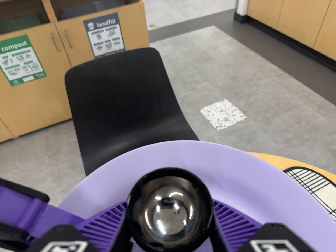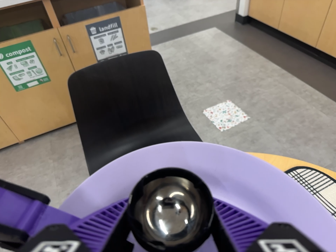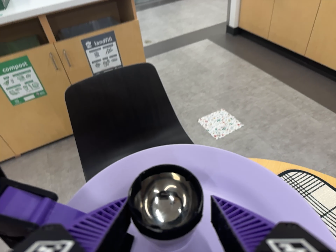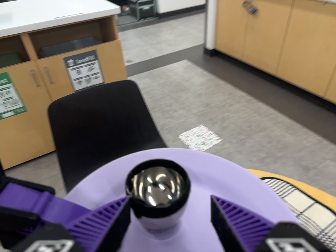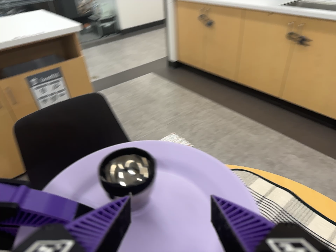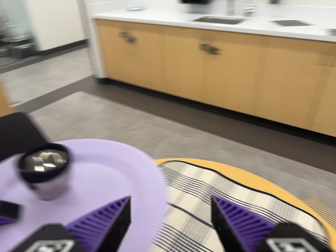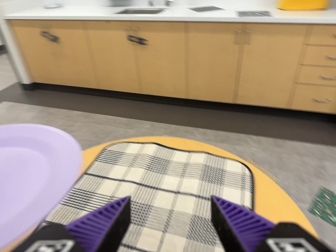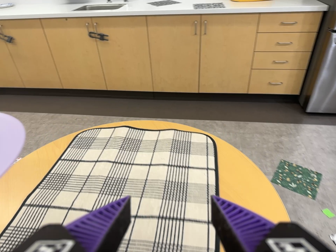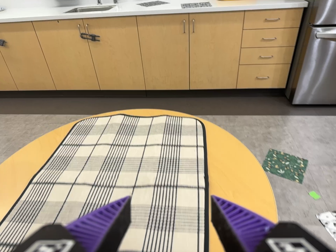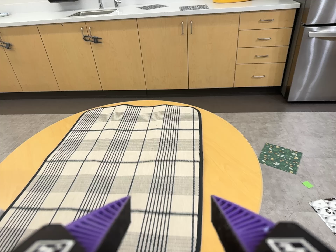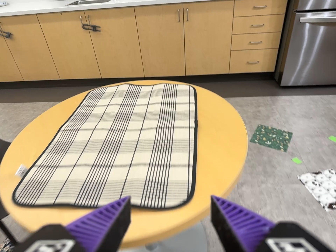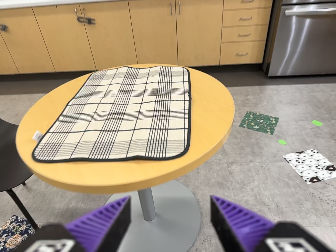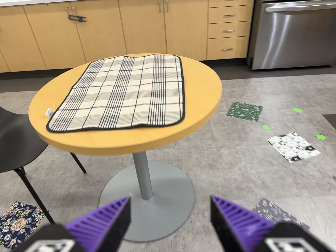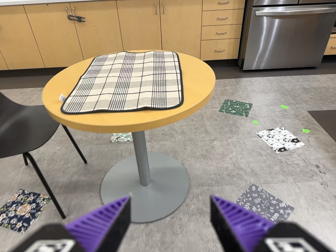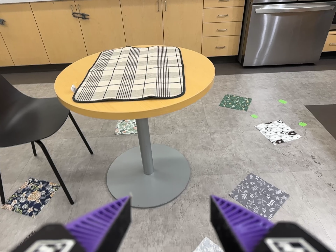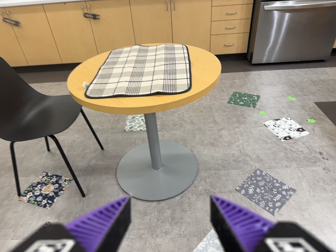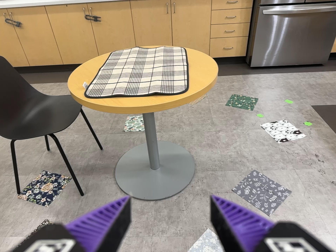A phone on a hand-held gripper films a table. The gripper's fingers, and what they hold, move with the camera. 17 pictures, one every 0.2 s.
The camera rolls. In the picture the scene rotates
counterclockwise.
The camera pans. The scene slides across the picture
to the left.
0.0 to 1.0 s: The camera pans to its right by about 25 degrees. It travels backward and toward the bottom of its view, about 16 cm, so what stands in front gets smaller. Its aim tips toward the top of its view by about 15 degrees. It rolls about its line of sight by about 15 degrees, and the scene rotates counterclockwise.
1.0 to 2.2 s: The scene slides to the left, as the camera pans about 25 degrees to its right. It travels backward and toward the bottom of its view, about 60 cm, so what stands in front gets smaller. It rolls about its line of sight by about 20 degrees, and the scene rotates counterclockwise.
2.2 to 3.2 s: The camera travels backward and toward the bottom of its view, about 40 cm, so what stands in front gets smaller.
The film runs backward here.
